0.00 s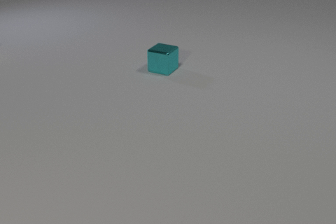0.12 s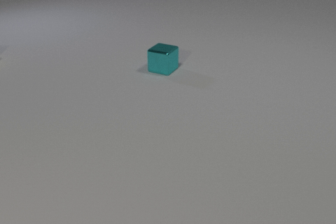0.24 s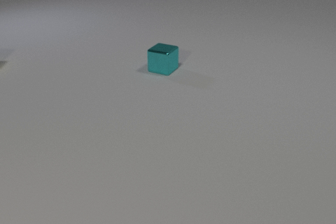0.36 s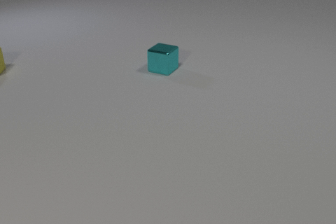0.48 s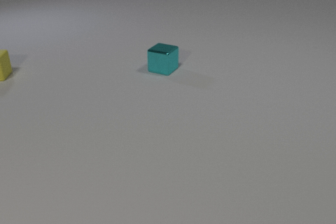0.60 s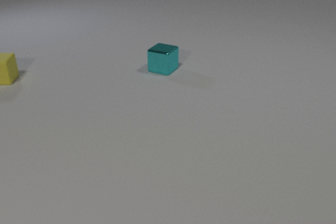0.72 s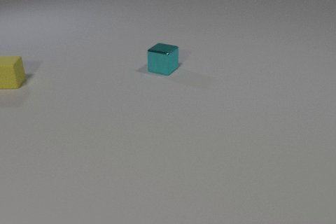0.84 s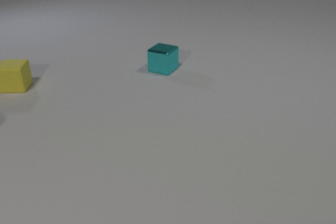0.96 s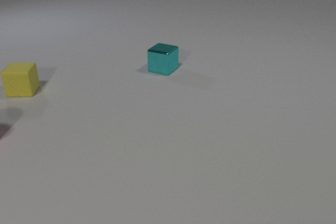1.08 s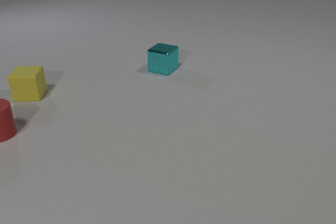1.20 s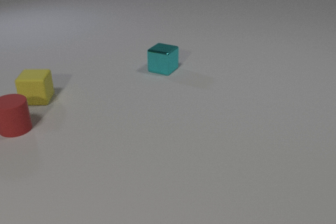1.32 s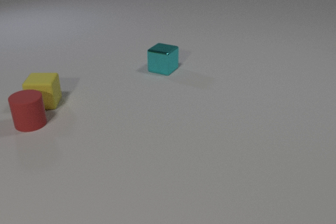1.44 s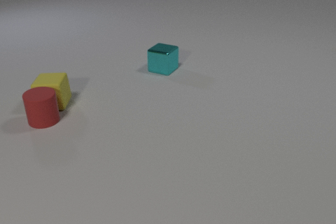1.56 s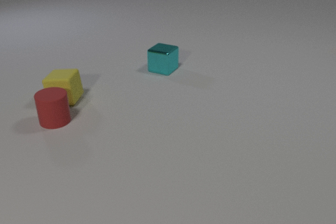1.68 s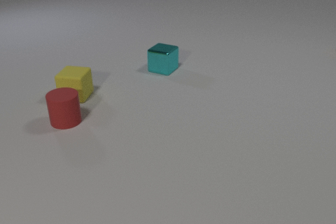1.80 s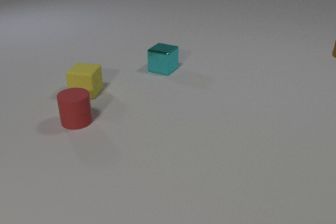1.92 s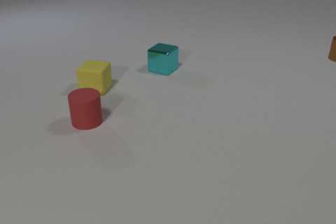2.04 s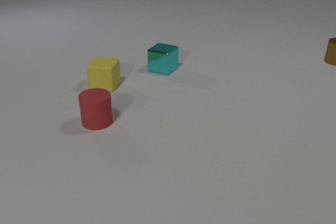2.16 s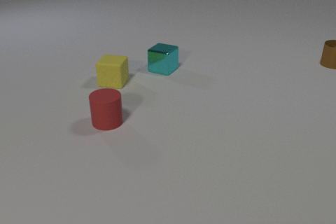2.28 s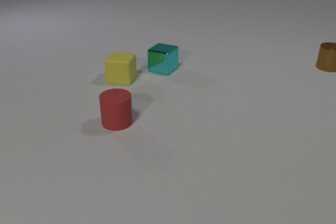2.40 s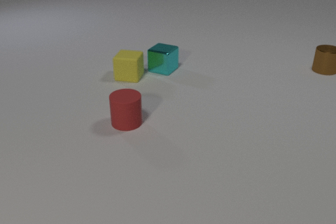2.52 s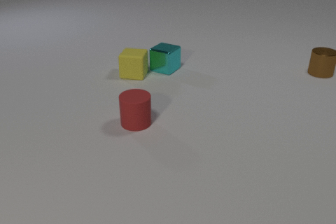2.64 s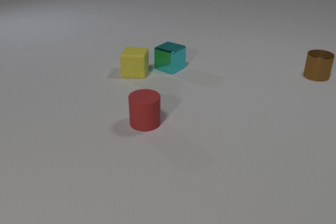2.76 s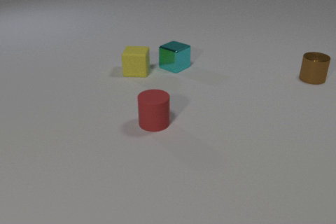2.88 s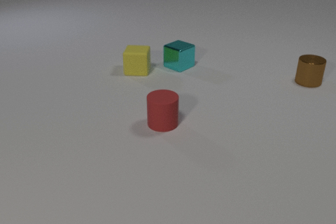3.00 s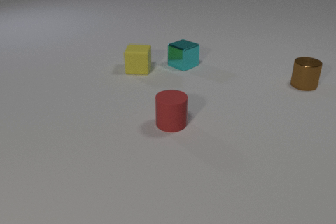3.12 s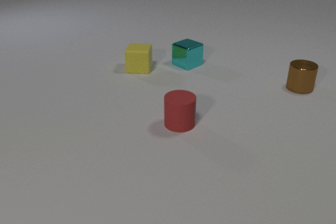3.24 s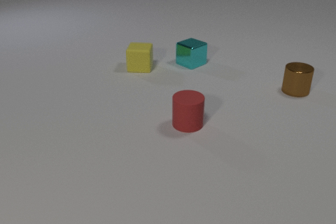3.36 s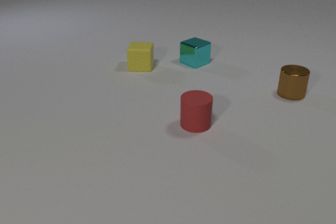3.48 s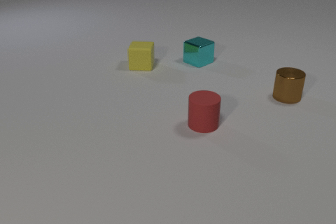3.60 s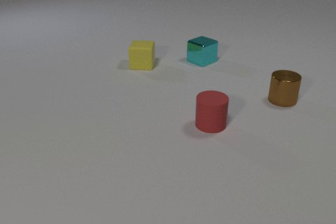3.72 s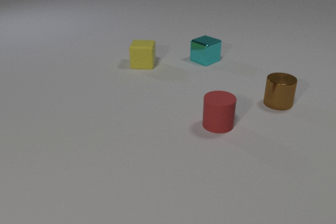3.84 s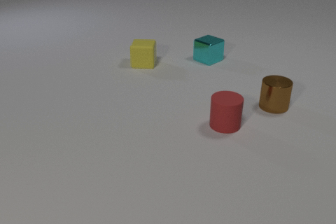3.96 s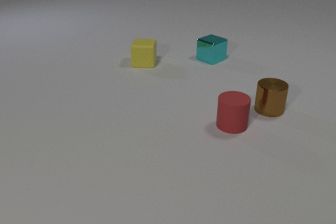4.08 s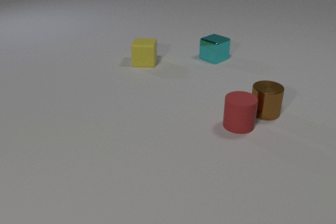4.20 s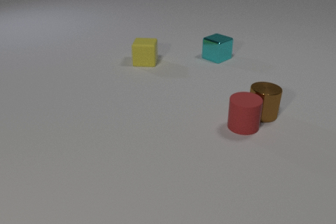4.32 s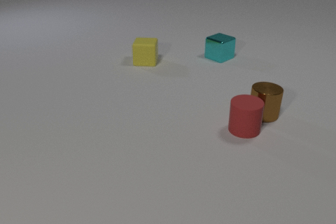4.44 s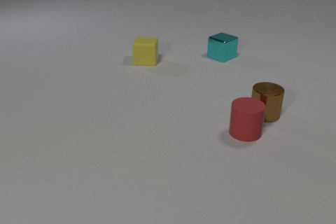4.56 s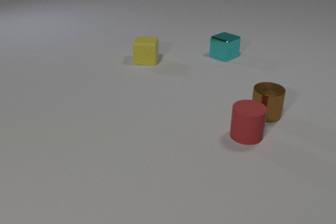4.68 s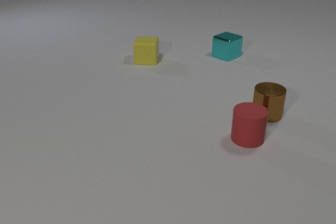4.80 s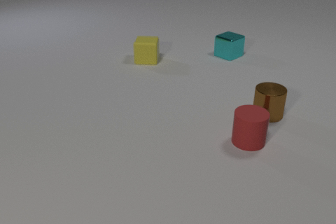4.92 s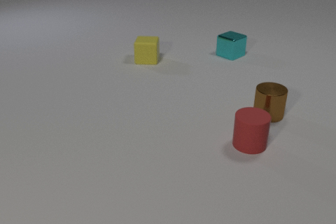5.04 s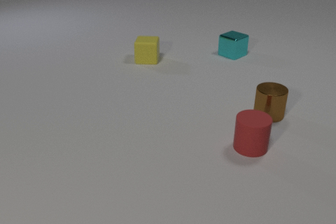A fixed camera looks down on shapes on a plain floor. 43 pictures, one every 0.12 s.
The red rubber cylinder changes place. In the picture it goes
to the right.
The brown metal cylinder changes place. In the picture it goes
toward the camera.
0.00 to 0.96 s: The yellow rubber cube comes in at the left edge, slides toward the camera and to the right.
0.96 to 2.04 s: The yellow rubber cube slides to the right. The red rubber cylinder comes in at the left edge, slides to the right. The brown metal cylinder comes in at the right edge, slides toward the camera. The yellow rubber cube and the red rubber cylinder collide.
2.04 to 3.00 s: The yellow rubber cube slides away from the camera and to the right. The red rubber cylinder slides to the right. The cyan metal cube slides to the right and away from the camera. The brown metal cylinder slides toward the camera. The yellow rubber cube and the cyan metal cube collide.
3.00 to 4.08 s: The yellow rubber cube slides away from the camera. The red rubber cylinder slides to the right. The cyan metal cube slides to the right and away from the camera. The brown metal cylinder slides toward the camera and to the left.
4.08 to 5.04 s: The yellow rubber cube slides away from the camera. The red rubber cylinder slides toward the camera. The cyan metal cube slides to the right and away from the camera. The brown metal cylinder moves, and ends about where it began. The red rubber cylinder and the brown metal cylinder collide.
What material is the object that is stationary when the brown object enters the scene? metal.
How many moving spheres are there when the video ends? 0.
Are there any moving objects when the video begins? no.
